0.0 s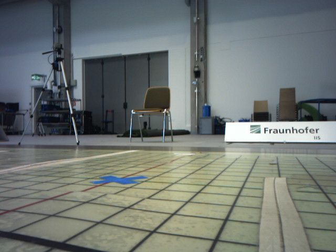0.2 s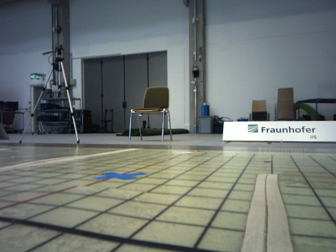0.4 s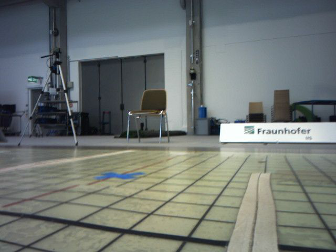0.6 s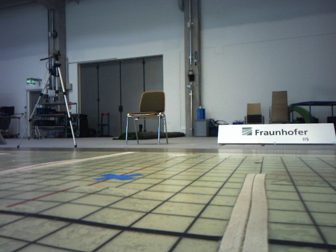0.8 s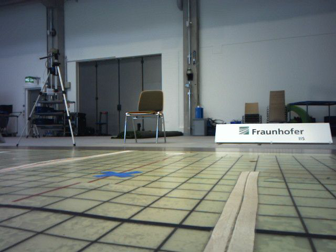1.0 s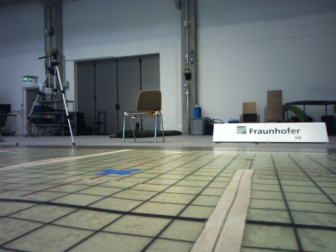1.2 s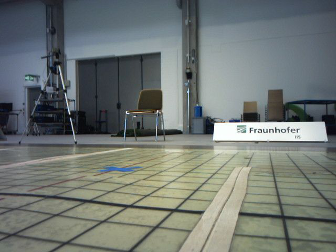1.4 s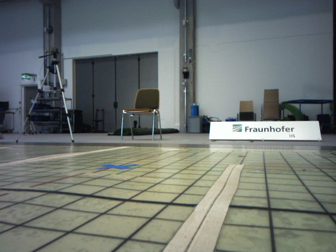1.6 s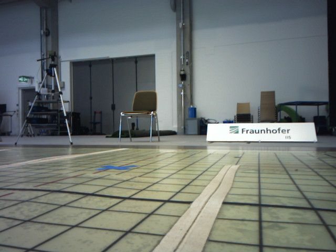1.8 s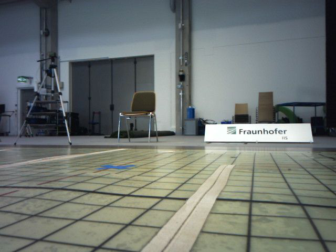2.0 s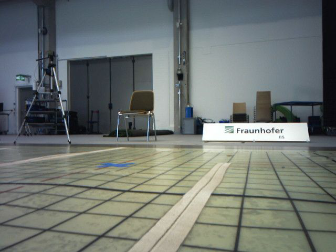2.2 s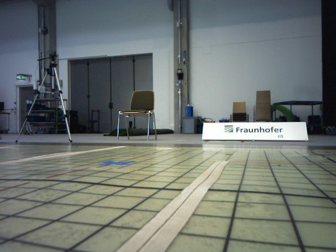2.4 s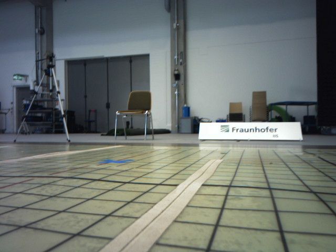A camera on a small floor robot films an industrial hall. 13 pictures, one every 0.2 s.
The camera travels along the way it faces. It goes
backward.
0.0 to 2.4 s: The camera travels backward, about 0.5 m, so what stands in front gets smaller.
The film runs backward here.
